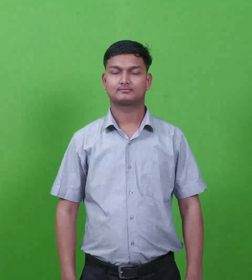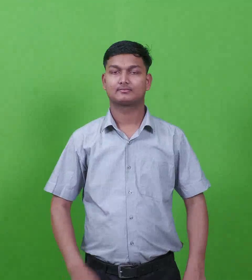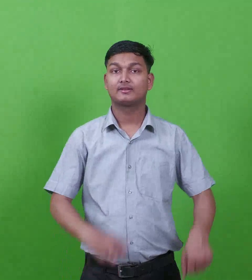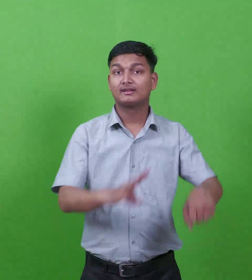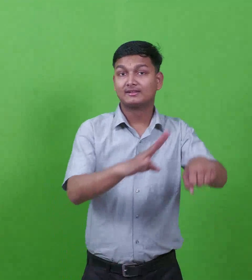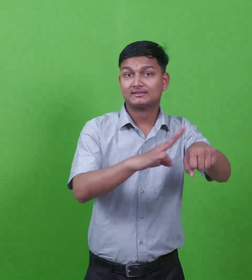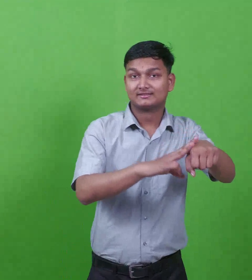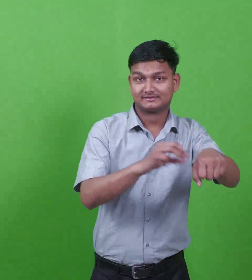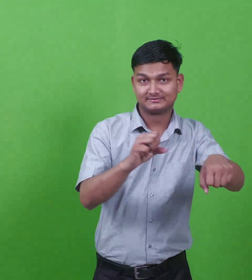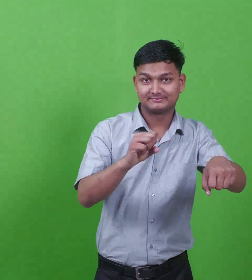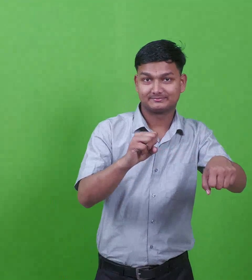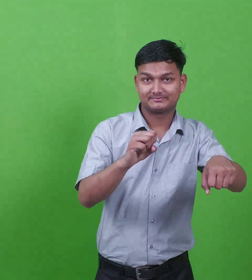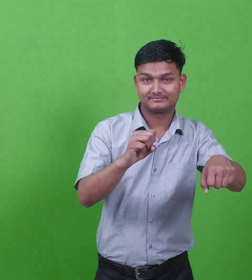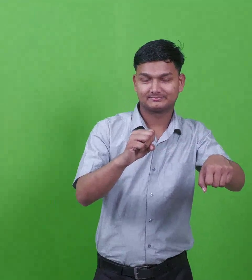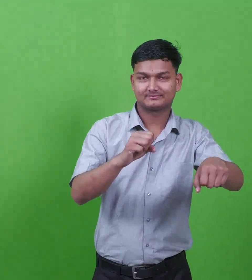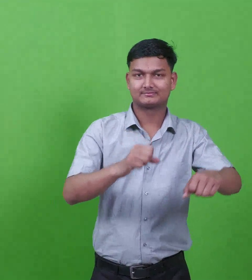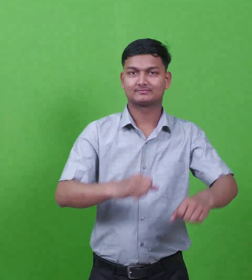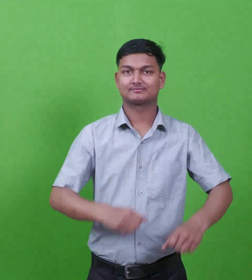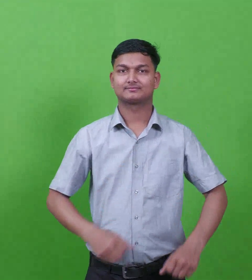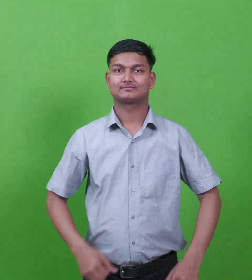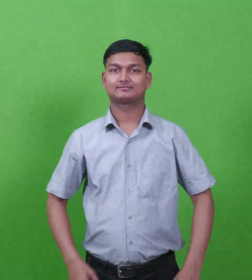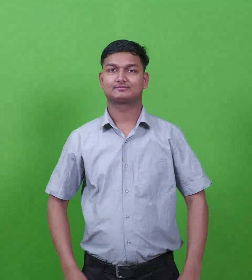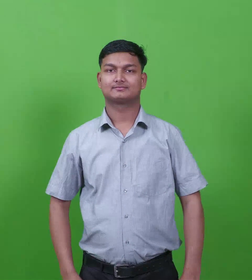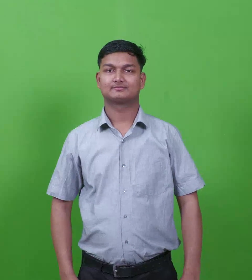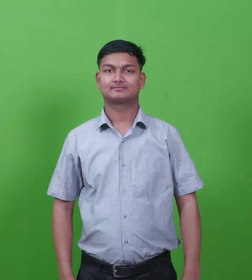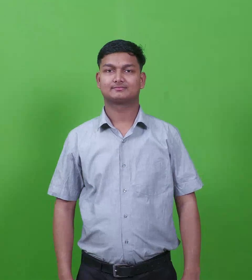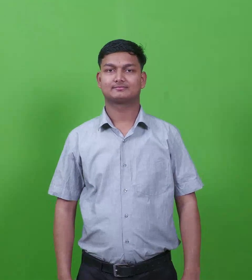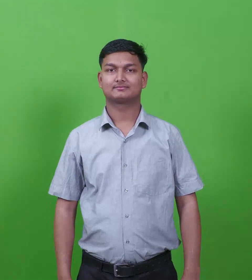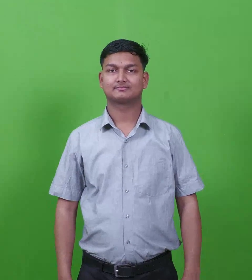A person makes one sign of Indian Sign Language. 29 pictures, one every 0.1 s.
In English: dalmanutha
